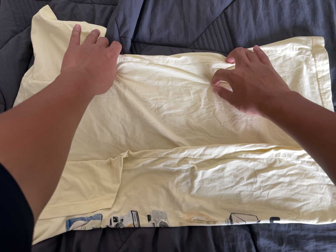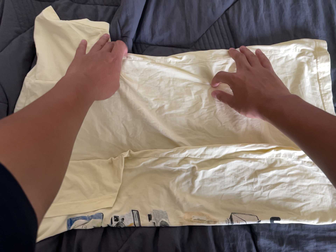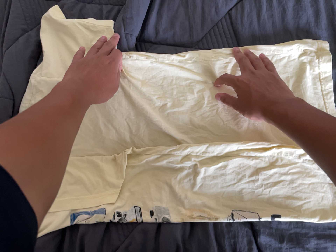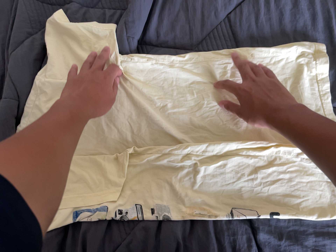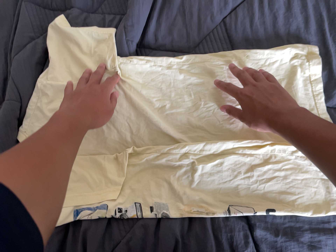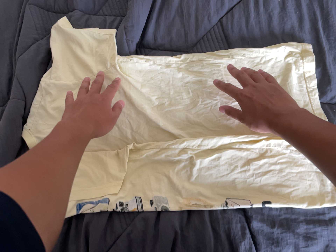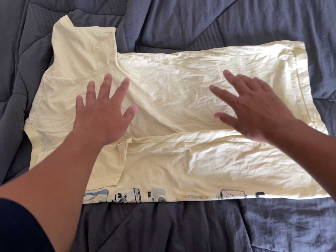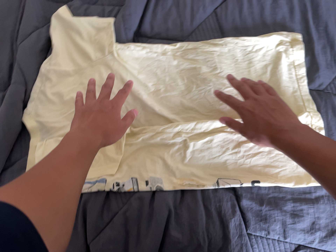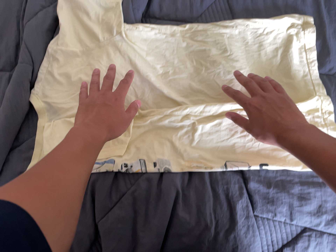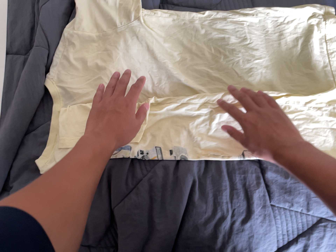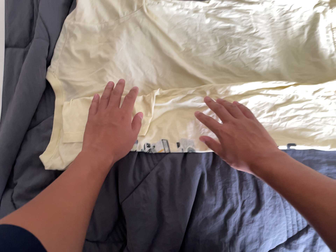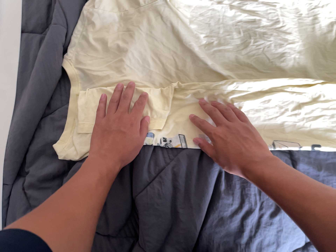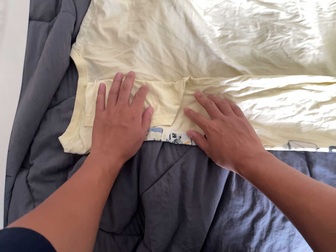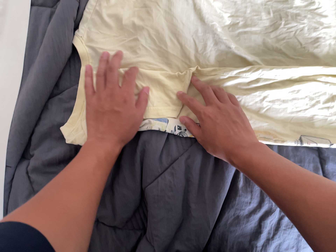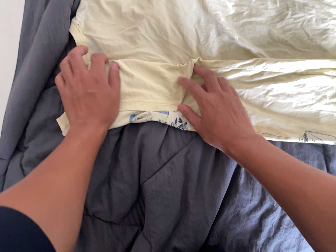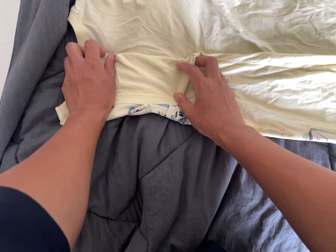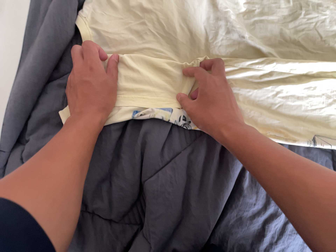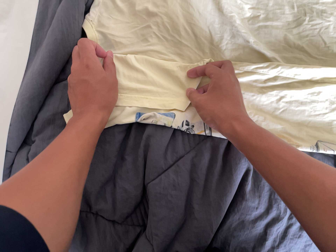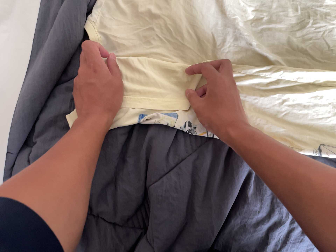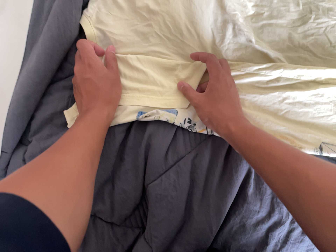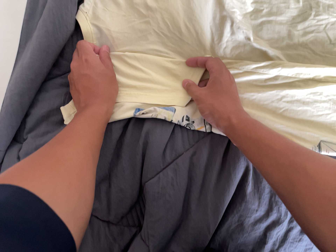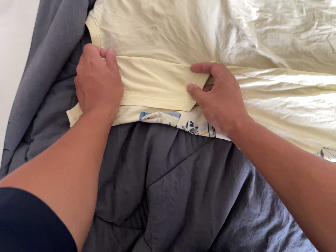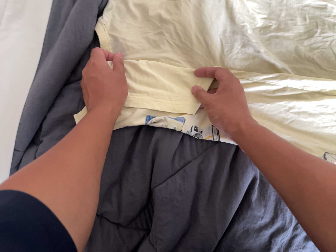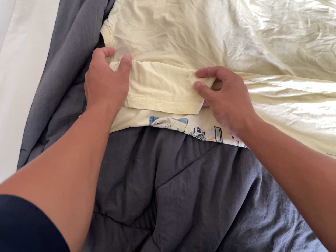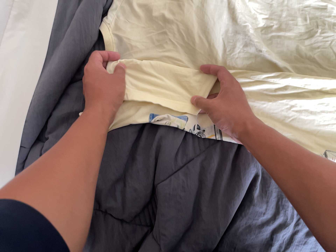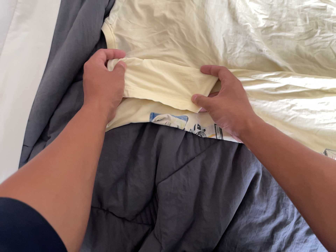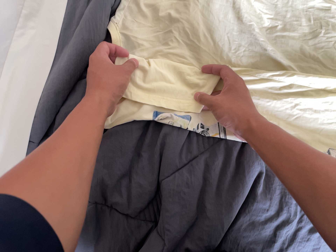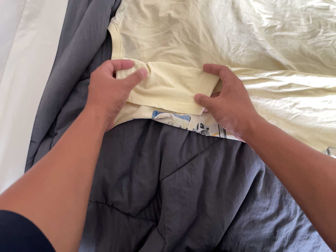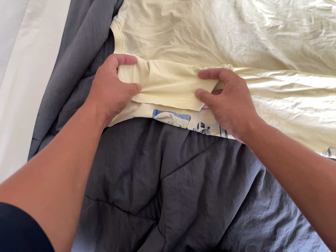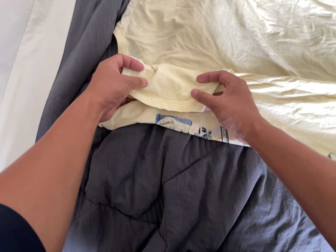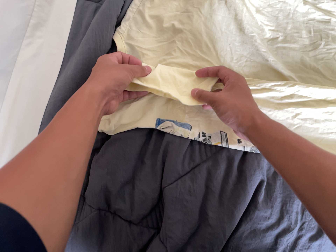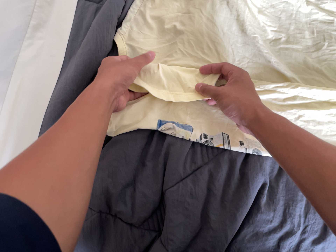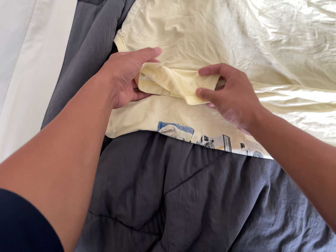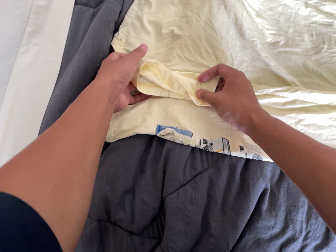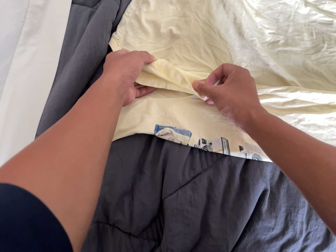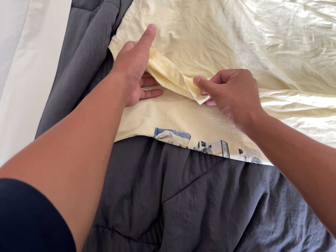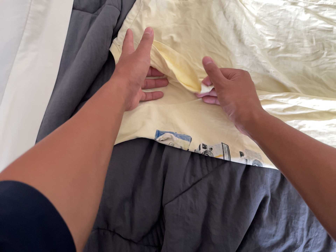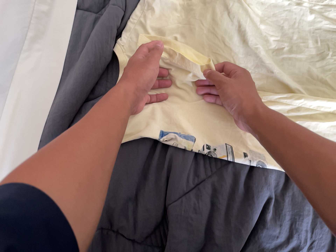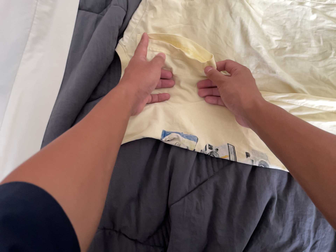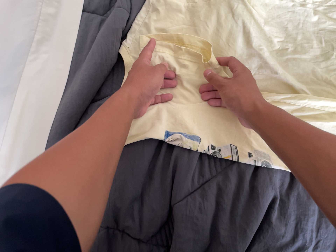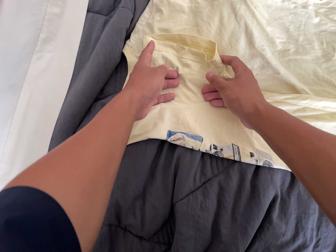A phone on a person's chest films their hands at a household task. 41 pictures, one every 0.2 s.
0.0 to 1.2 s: The camera travels backward and toward the bottom of its view, about 10 cm, so what stands in front gets smaller.
1.2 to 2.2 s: The camera travels to its left and toward the bottom of its view, about 12 cm, so close, fixed things drift to the right.
2.2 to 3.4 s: The camera travels forward, about 7 cm, so what stands in front looms larger.
3.4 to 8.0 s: The camera shifts only a little, or ends up much as it began.
The film runs backward here.
